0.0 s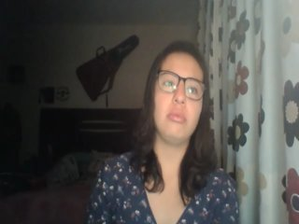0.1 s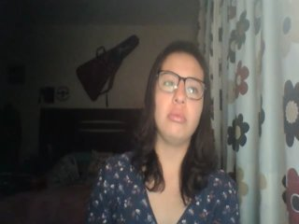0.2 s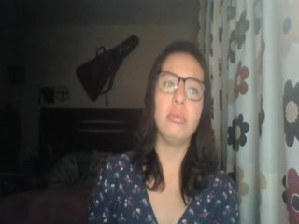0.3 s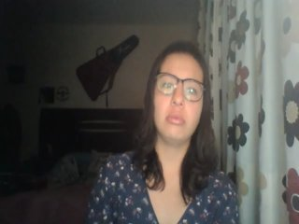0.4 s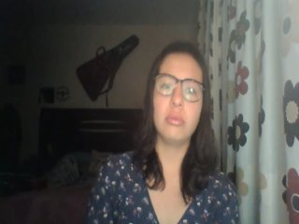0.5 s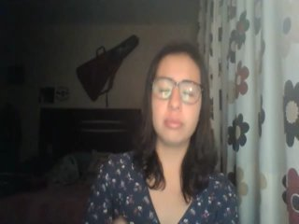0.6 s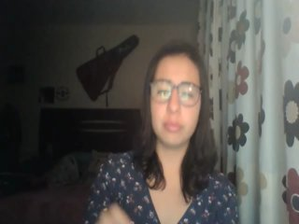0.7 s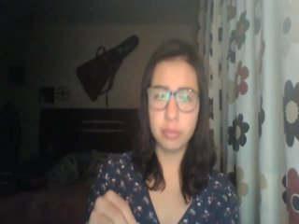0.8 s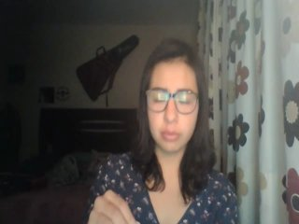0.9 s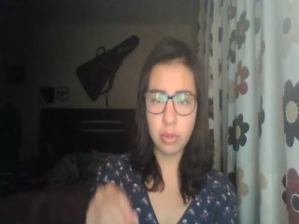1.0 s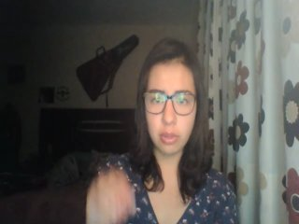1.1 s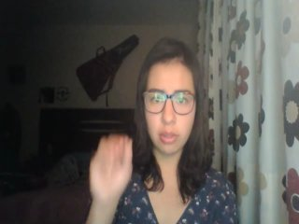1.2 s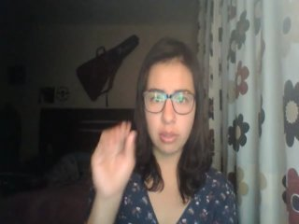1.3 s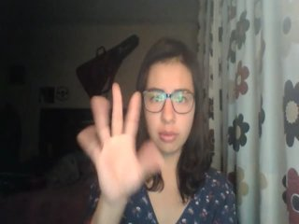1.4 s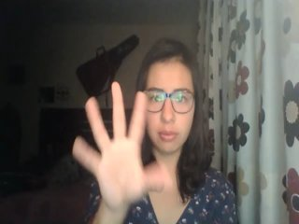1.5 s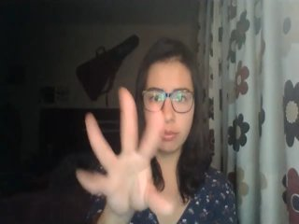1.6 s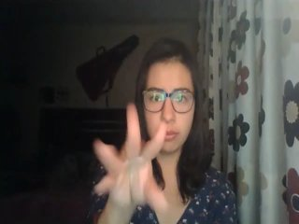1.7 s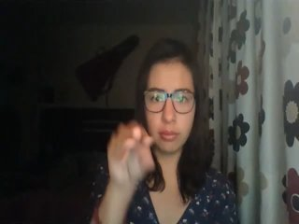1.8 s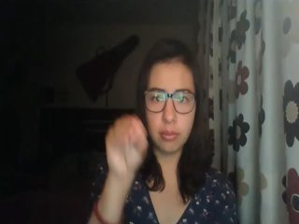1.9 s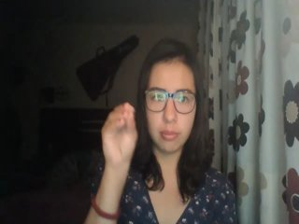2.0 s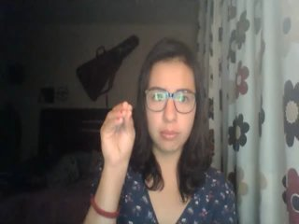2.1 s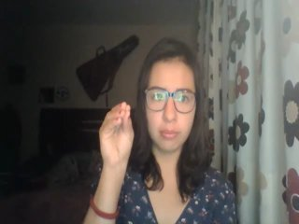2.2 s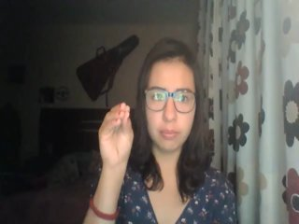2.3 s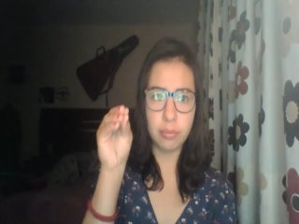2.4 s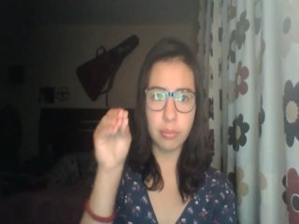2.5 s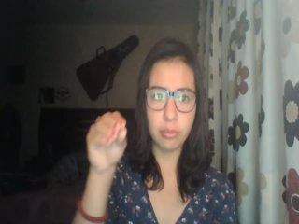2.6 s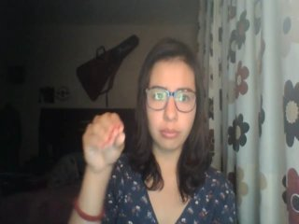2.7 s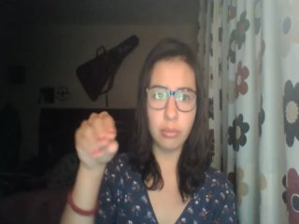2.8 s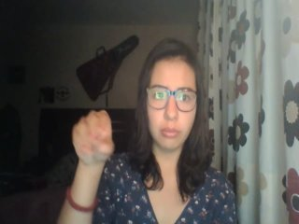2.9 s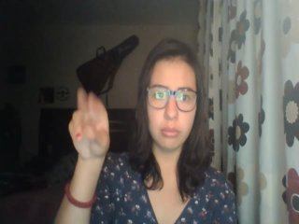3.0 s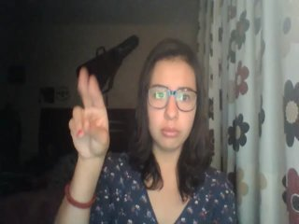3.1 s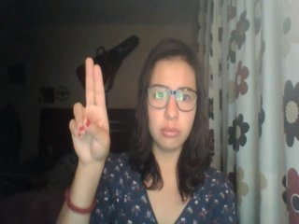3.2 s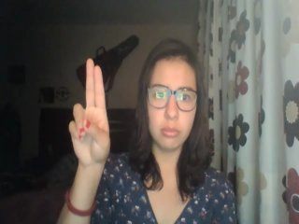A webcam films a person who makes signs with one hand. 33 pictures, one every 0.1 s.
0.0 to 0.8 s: Non-gesture.
0.9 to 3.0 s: Zoom out.
